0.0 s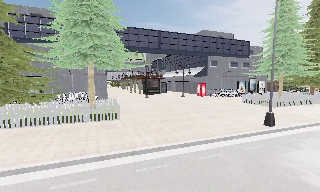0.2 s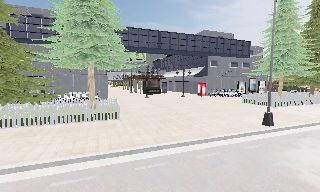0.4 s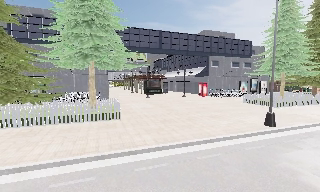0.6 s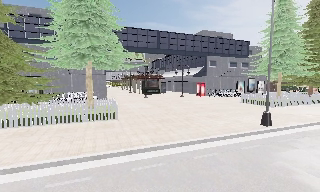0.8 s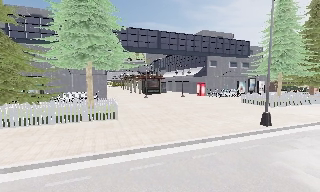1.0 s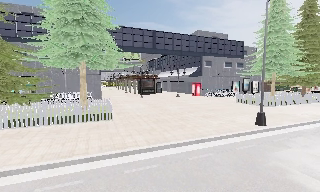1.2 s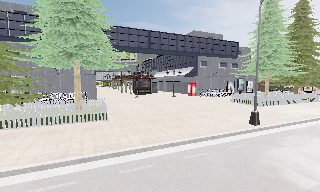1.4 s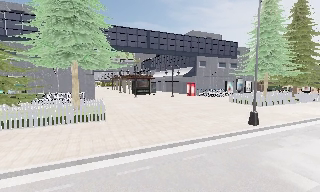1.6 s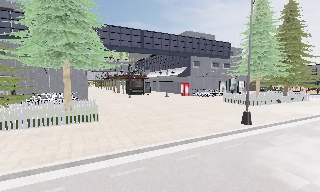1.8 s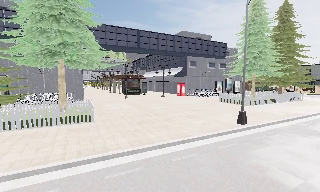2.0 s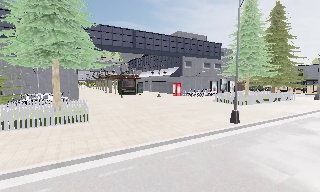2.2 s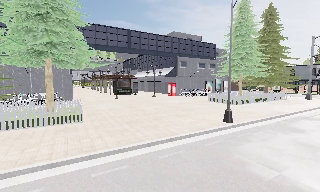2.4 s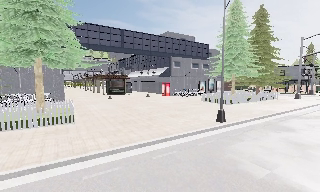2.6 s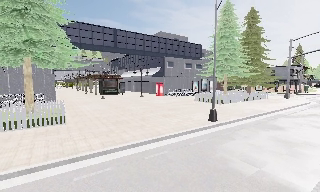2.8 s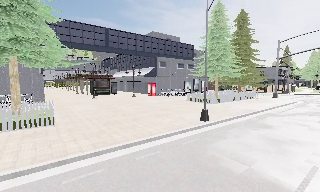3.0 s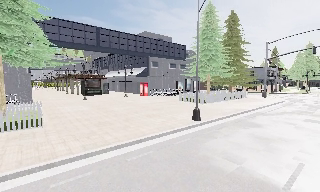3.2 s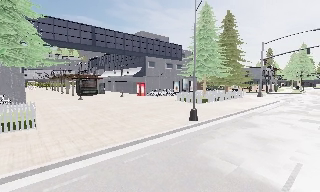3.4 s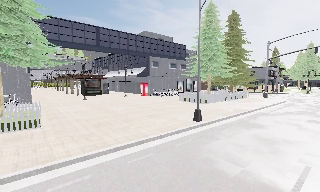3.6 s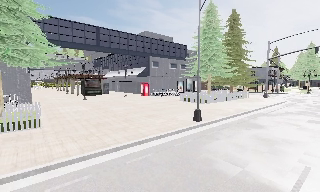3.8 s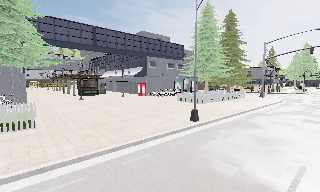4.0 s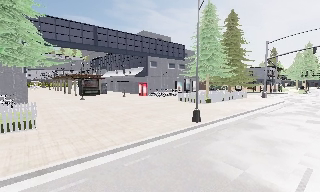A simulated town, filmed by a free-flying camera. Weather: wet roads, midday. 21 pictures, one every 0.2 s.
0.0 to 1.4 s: The camera shifts only a little, or ends up much as it began.
1.4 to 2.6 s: The scene slides to the left, as the camera pans about 10 degrees to its right.
2.6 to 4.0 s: The camera shifts only a little, or ends up much as it began.
The film runs forward here.
